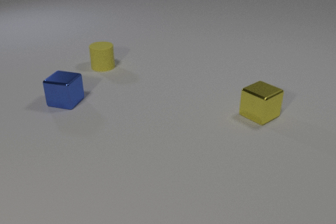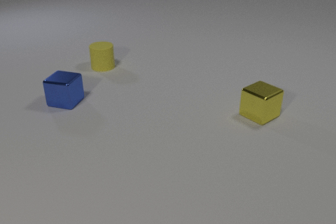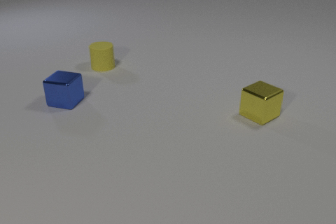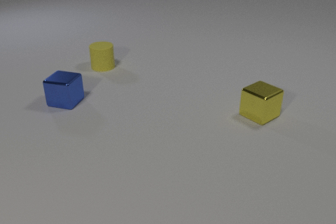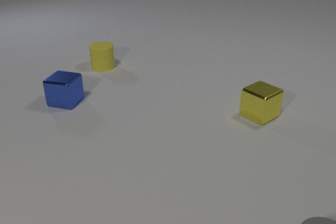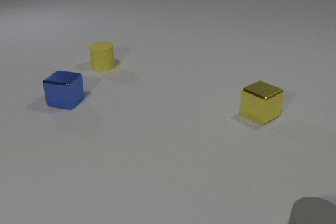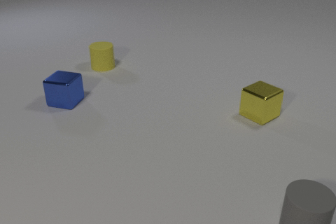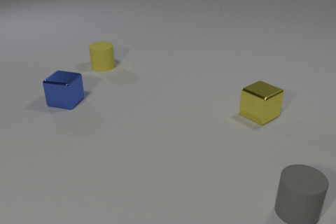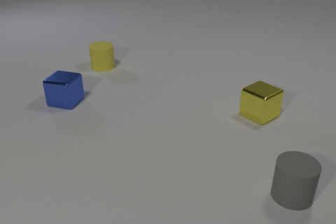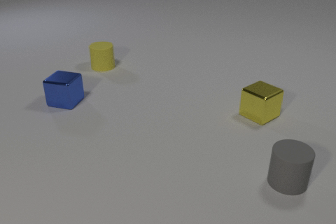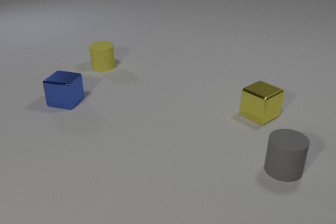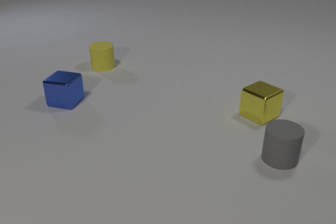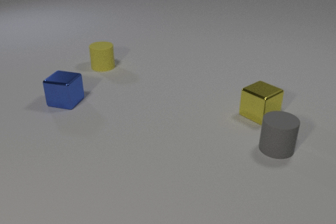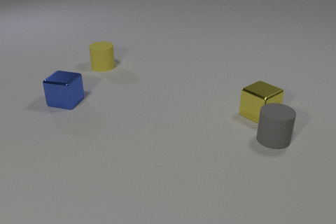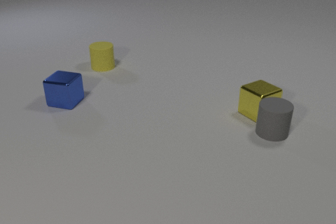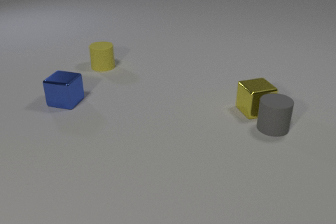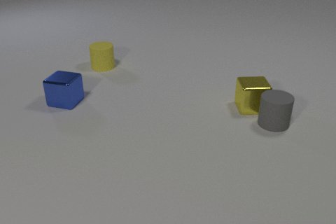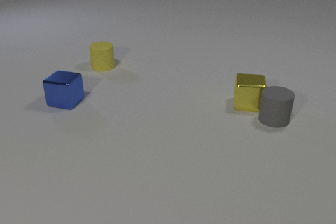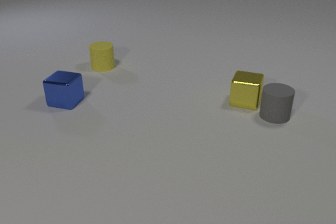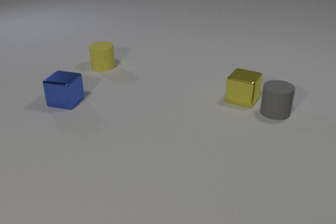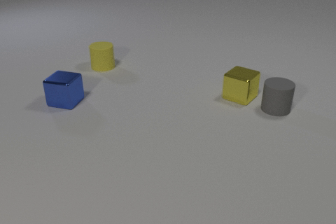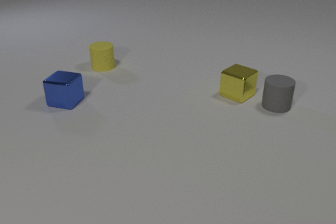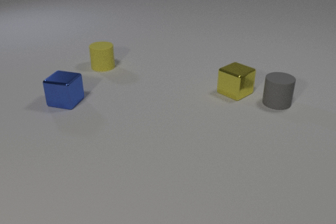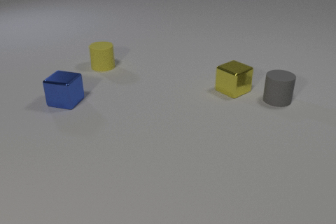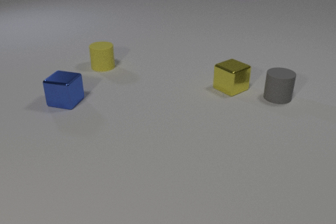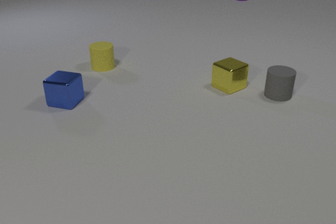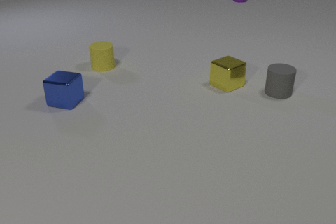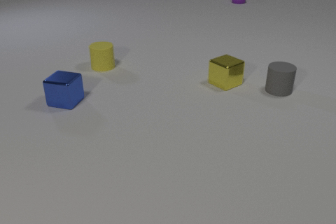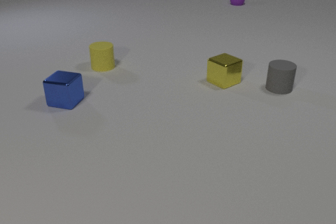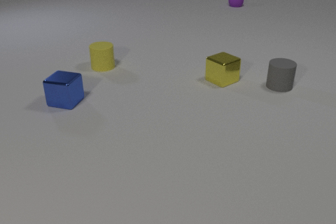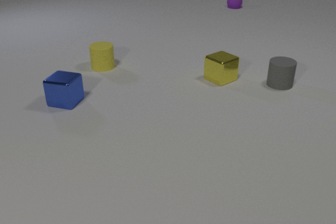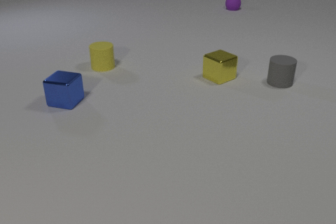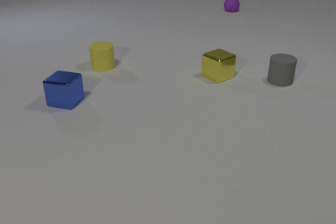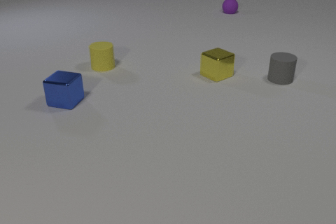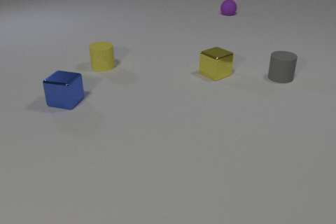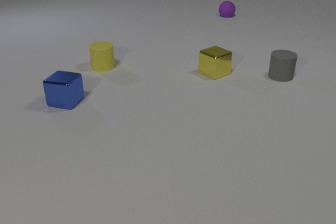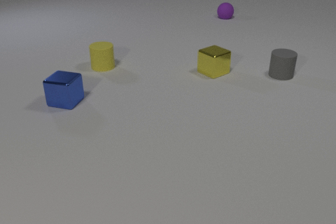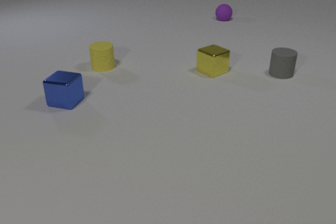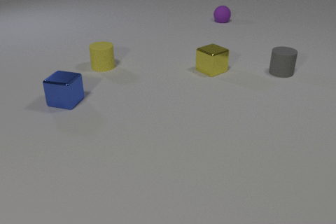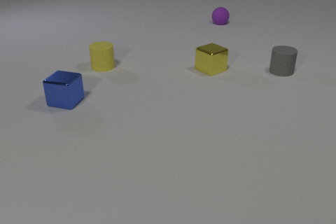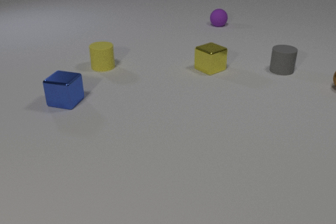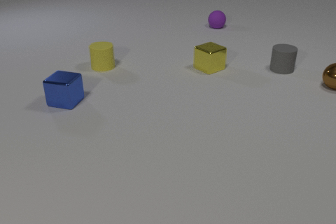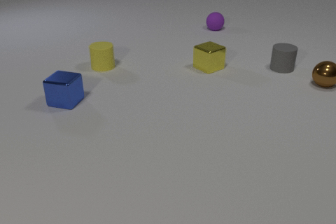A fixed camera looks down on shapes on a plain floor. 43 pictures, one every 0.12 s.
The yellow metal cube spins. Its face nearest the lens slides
to the left.
The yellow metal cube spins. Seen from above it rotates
clockwise.
0.00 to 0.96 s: The gray rubber cylinder comes in at the bottom edge, slides away from the camera.
0.96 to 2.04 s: The gray rubber cylinder slides away from the camera. The yellow metal cube slides away from the camera and to the left, spins clockwise seen from above by about 45 degrees, its near face sliding to the left. The gray rubber cylinder and the yellow metal cube collide.
2.04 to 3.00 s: The gray rubber cylinder slides away from the camera. The yellow metal cube slides away from the camera and to the left, spins so that its near face slides to the left, clockwise seen from above. The purple rubber sphere comes in at the top edge, rolls toward the camera.
3.00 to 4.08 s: The gray rubber cylinder slides away from the camera. The yellow metal cube slides away from the camera and to the left. The purple rubber sphere rolls toward the camera.
4.08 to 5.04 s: The gray rubber cylinder slides away from the camera. The yellow metal cube slides away from the camera and to the left. The purple rubber sphere rolls toward the camera. The brown metal sphere comes in at the right edge, rolls to the left.
How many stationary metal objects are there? 1.
Are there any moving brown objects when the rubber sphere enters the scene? no.
How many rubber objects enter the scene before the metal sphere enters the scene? 2.
